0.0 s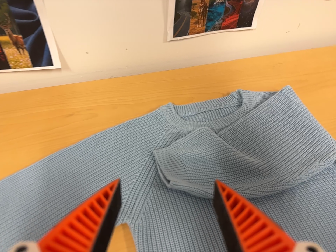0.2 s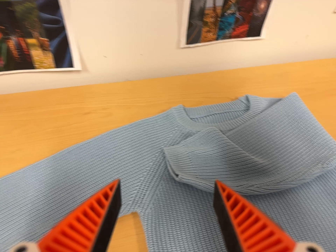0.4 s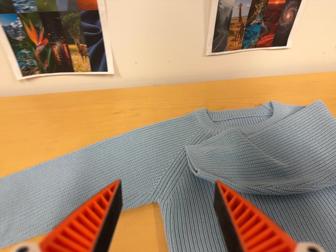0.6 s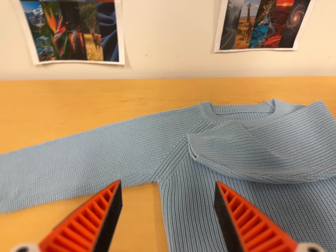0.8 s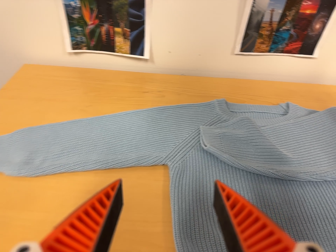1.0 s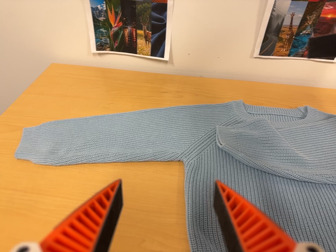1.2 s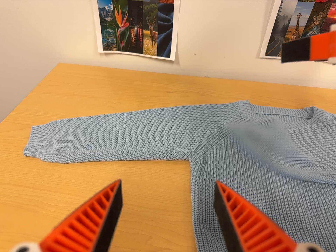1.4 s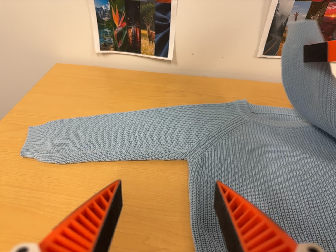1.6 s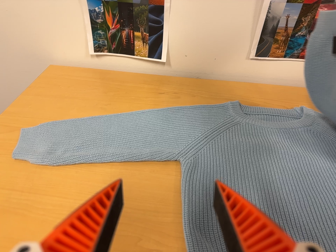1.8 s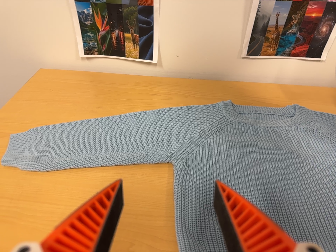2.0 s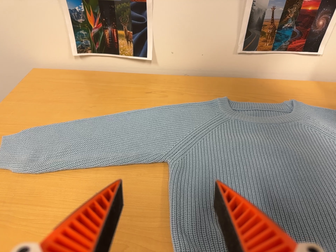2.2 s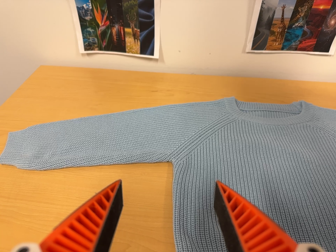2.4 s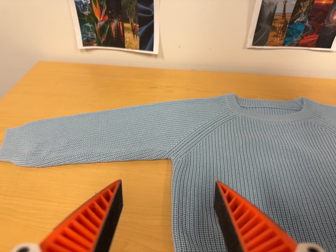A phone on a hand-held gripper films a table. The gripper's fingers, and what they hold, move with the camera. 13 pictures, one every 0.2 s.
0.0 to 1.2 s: The camera swings to its left by about 20 degrees, and the scene slides to the right. It travels backward and toward the bottom of its view, about 18 cm, so what stands in front gets smaller. Its aim tips toward the top of its view by about 10 degrees. It rolls about its line of sight by about 15 degrees, and the scene rotates clockwise.
1.2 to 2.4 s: The camera shifts only a little, or ends up much as it began.
The film runs backward here.
